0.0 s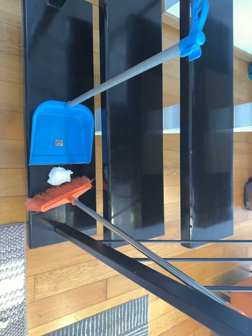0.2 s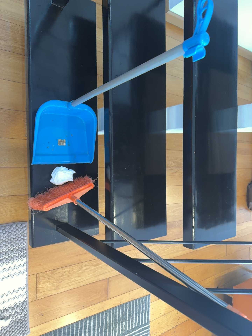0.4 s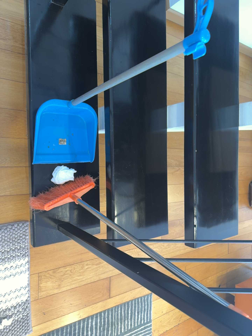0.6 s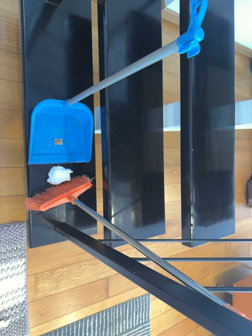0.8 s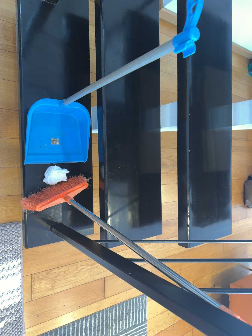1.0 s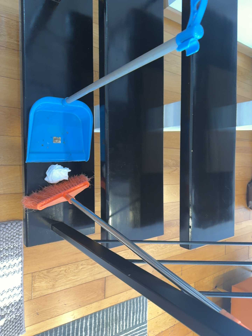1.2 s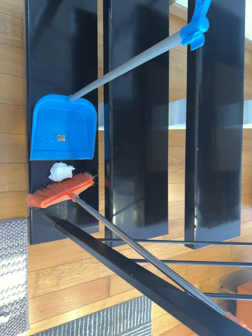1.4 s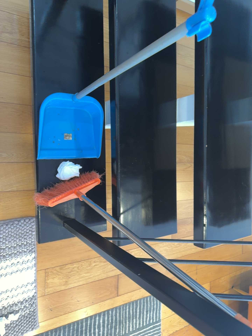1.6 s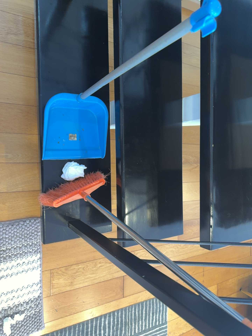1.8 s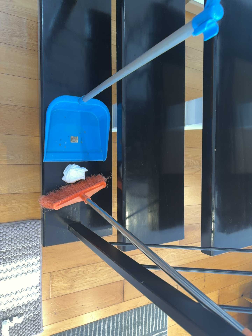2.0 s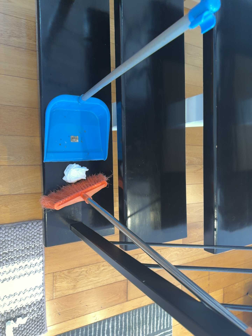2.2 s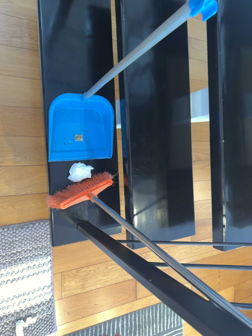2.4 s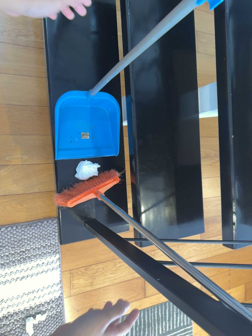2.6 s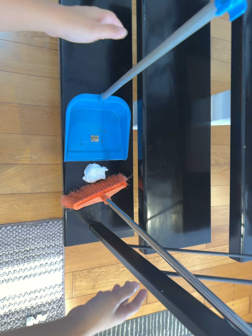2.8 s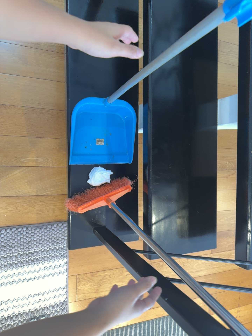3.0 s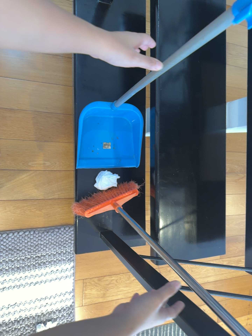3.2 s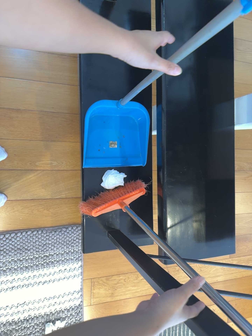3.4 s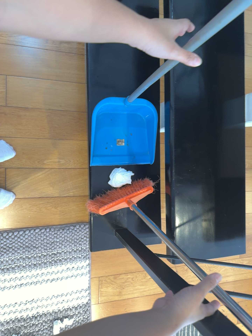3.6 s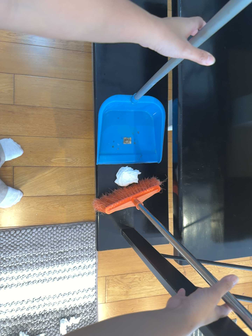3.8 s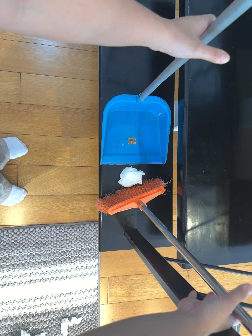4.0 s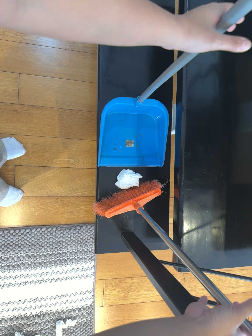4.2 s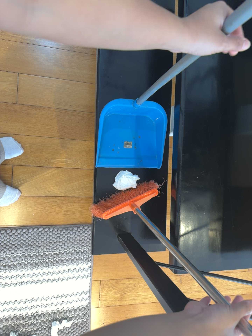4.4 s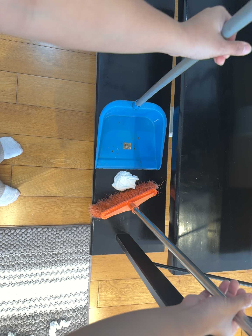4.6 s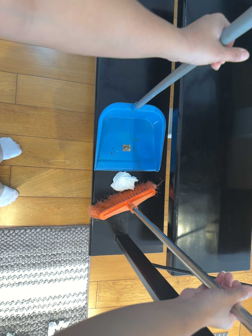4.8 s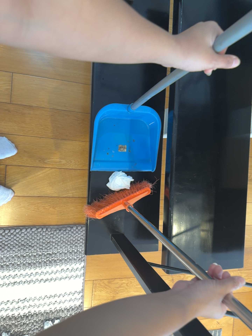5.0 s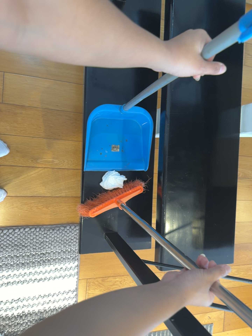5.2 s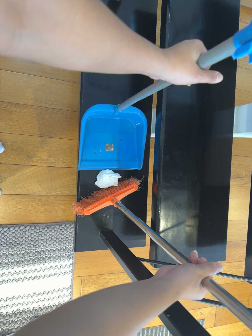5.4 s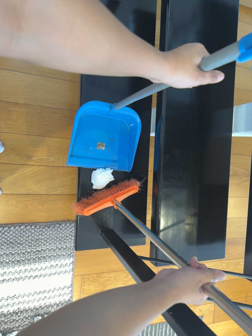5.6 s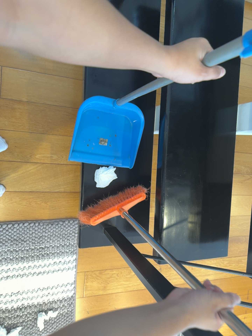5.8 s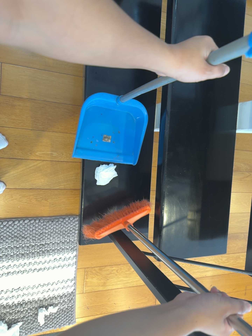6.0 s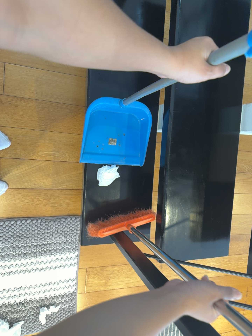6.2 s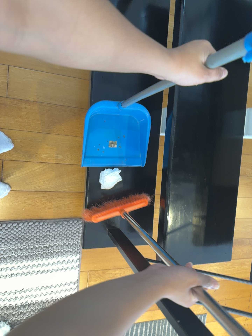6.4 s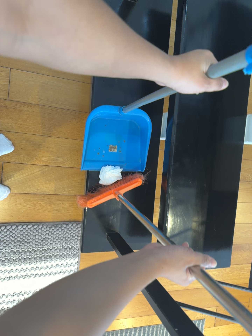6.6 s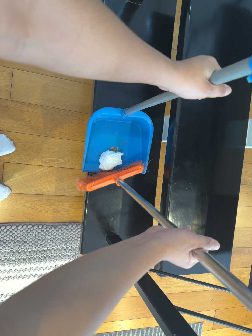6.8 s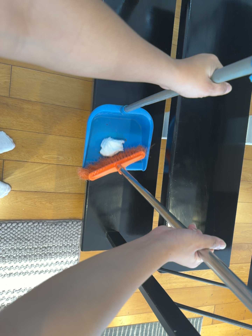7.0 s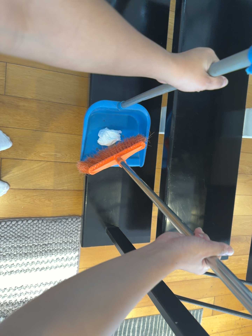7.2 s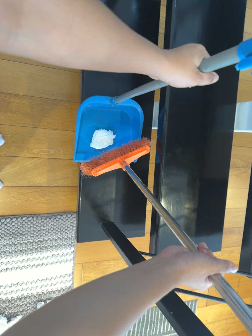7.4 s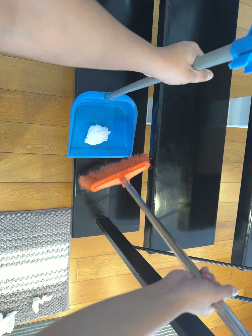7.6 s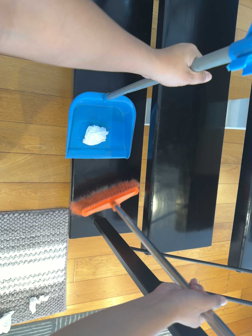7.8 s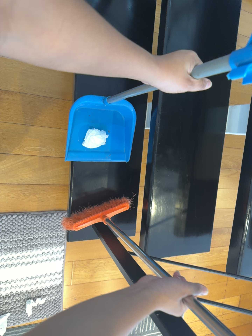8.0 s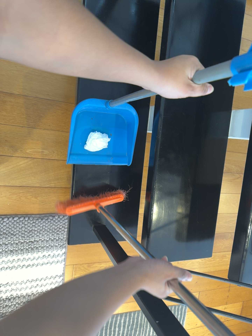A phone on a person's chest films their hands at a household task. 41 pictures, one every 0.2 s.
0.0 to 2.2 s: The camera travels forward and to its right, about 9 cm, so what stands in front looms larger.
2.2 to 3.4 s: The scene slides to the right, as the camera pans about 10 degrees to its left.
3.4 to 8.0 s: The camera travels toward the top of its view, about 9 cm.
The film runs forward here.
